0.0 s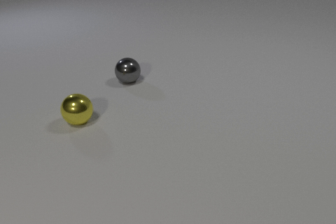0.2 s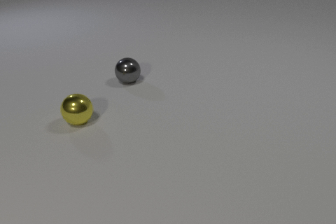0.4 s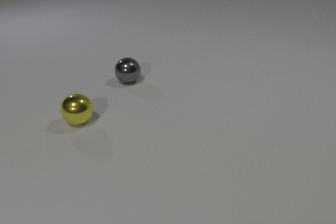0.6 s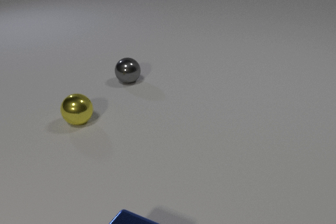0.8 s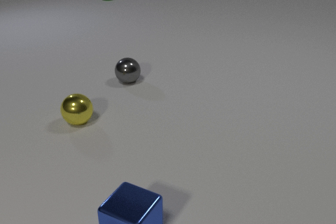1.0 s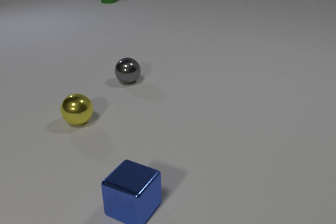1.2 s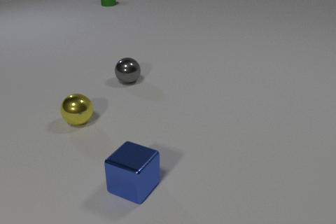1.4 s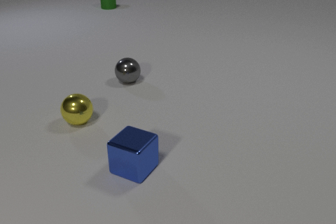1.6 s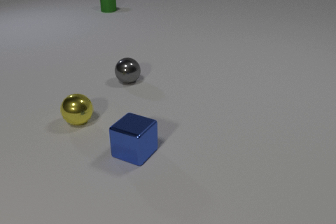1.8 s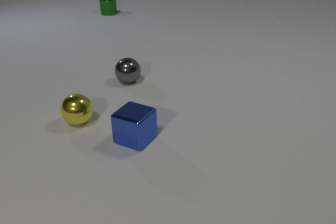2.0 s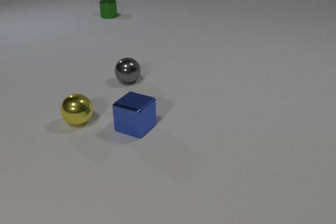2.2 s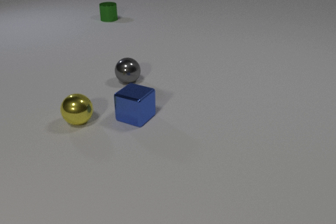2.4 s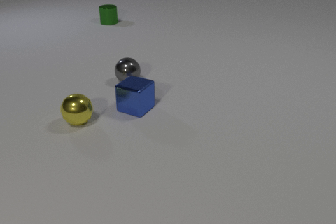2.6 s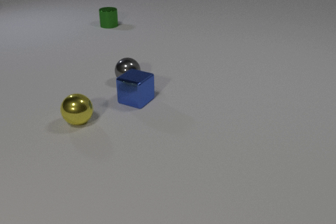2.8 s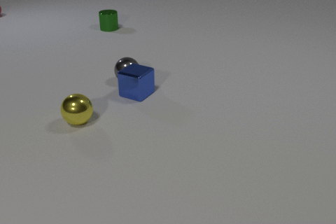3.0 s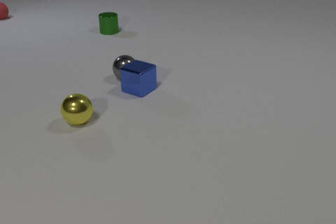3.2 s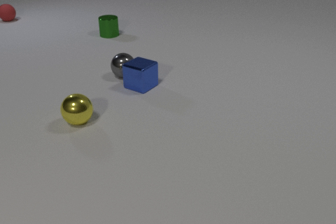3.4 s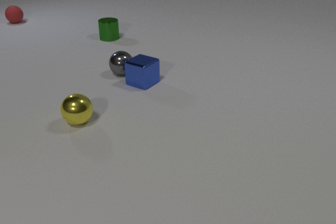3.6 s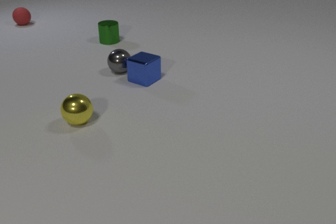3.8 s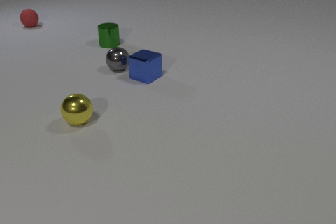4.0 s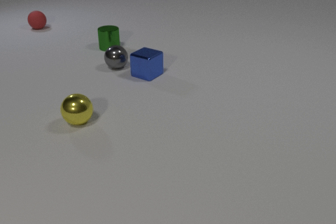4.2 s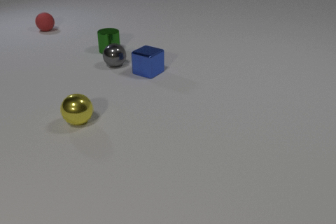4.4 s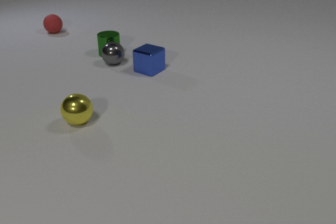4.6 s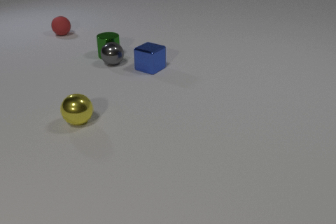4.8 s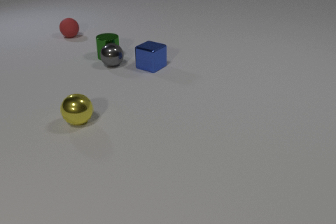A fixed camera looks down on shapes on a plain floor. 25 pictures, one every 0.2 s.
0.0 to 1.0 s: The blue metal cube comes in at the bottom edge, slides away from the camera. The green metal cylinder comes in at the top edge, slides toward the camera.
1.0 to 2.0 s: The blue metal cube slides away from the camera. The green metal cylinder slides toward the camera.
2.0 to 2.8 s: The blue metal cube slides away from the camera. The green metal cylinder slides toward the camera. The red rubber sphere comes in at the left edge. The blue metal cube and the gray metal sphere collide.
2.8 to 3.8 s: The blue metal cube slides away from the camera. The gray metal sphere rolls away from the camera. The green metal cylinder slides toward the camera. The red rubber sphere rolls toward the camera and to the right.
3.8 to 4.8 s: The blue metal cube slides away from the camera. The gray metal sphere rolls away from the camera and to the left. The green metal cylinder slides toward the camera. The red rubber sphere rolls toward the camera and to the right. The gray metal sphere and the green metal cylinder collide.
How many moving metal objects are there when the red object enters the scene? 3.
What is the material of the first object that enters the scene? metal.
What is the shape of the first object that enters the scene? cube.
